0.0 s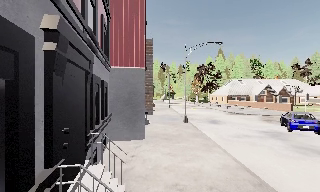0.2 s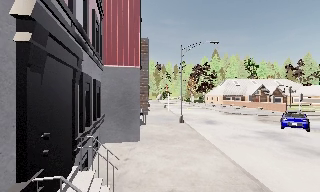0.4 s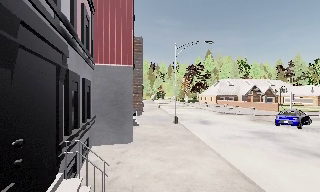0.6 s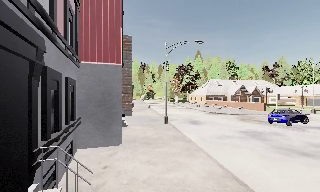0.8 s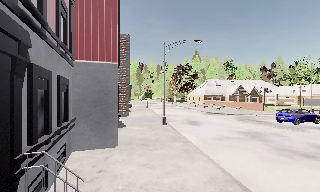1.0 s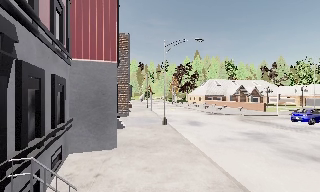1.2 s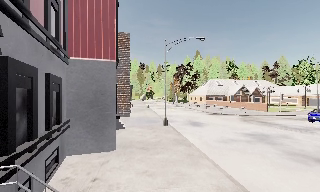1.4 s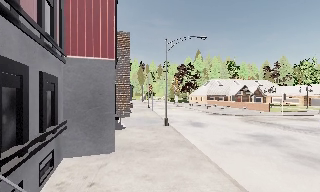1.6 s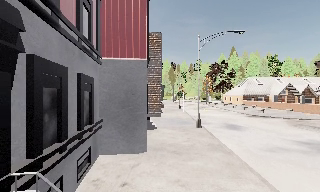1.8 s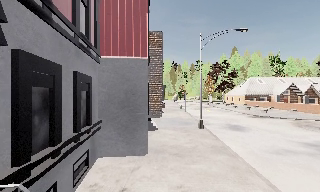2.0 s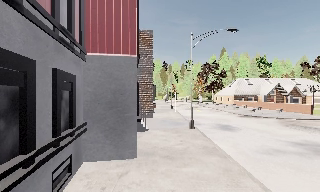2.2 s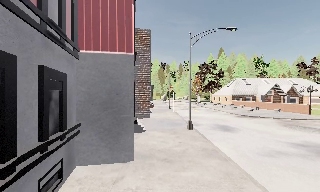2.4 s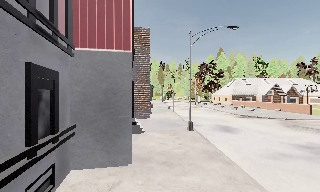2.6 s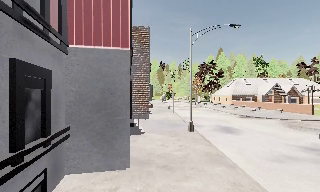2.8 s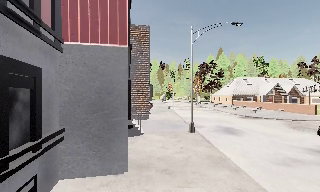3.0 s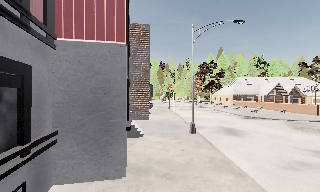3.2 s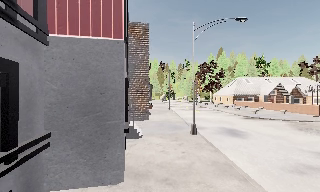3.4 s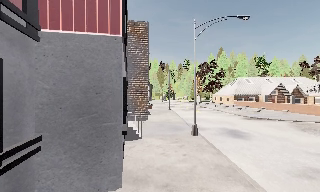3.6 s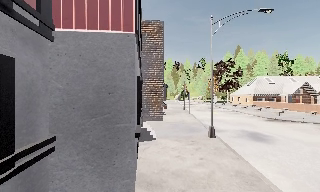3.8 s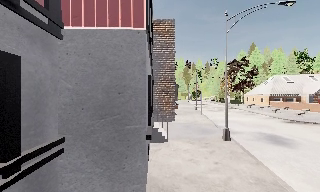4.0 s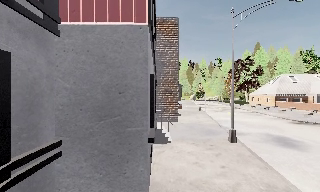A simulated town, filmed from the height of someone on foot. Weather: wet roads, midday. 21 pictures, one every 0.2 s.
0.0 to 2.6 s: The camera travels forward, about 4 m, so what stands in front looms larger.
2.6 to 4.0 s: The camera swings to its left by about 10 degrees, and the scene slides to the right. It travels forward, about 2 m, so what stands in front looms larger.
The film runs forward here.
